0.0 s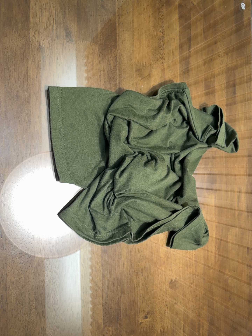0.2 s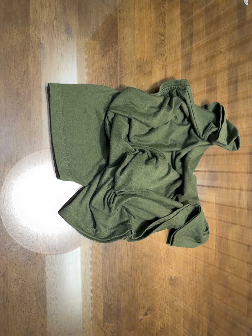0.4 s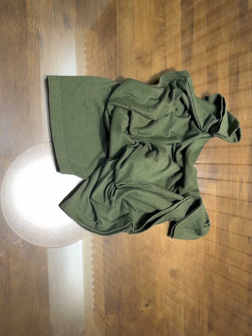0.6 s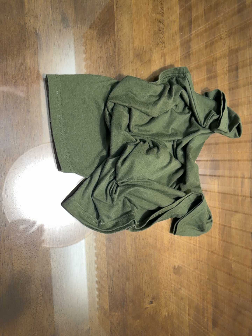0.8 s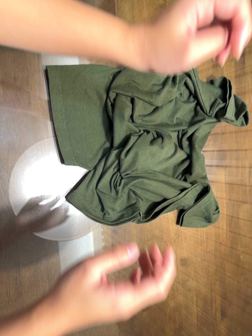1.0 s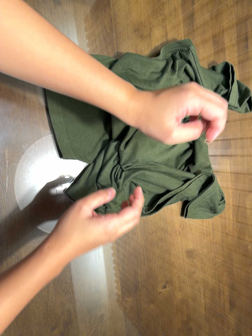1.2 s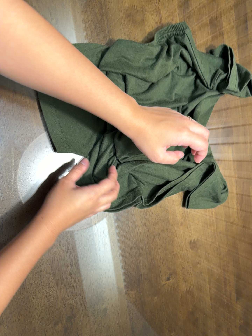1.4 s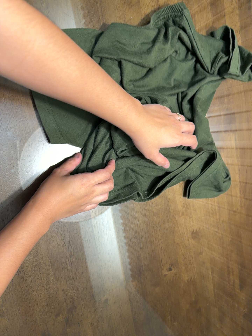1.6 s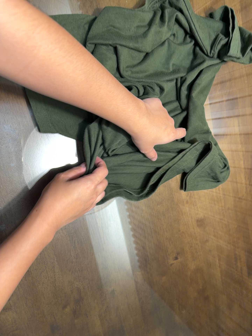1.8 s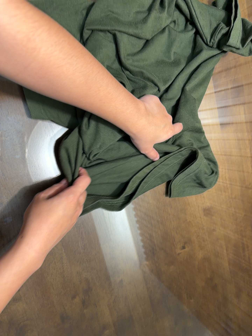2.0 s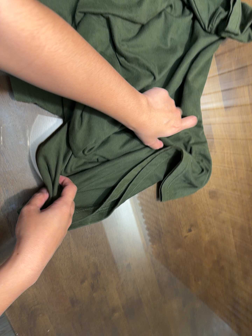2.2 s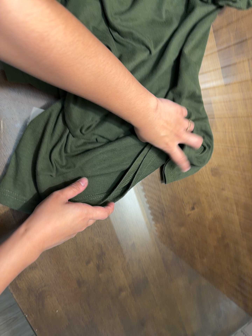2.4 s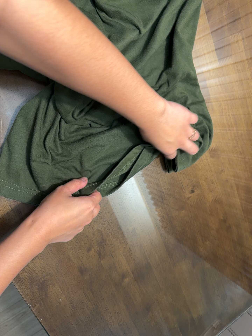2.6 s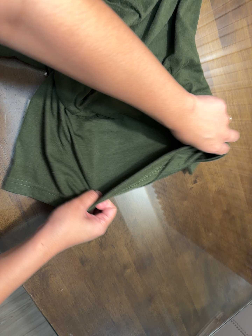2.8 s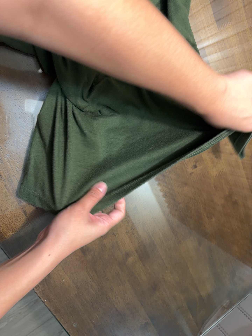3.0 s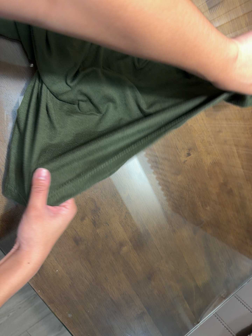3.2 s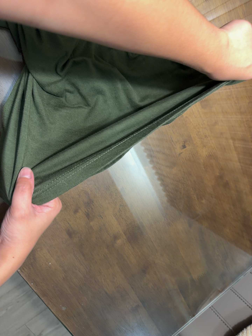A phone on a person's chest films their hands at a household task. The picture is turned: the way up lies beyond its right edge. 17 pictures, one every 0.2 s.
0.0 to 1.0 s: The camera shifts only a little, or ends up much as it began.
1.0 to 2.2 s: The camera's aim tips toward the bottom of its view by about 10 degrees, and the scene shifts upward. It rolls about its line of sight by about 10 degrees, and the scene rotates counterclockwise.
2.2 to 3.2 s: The camera travels toward the bottom of its view, about 8 cm, so close, fixed things drift upward.
The film runs forward here.
